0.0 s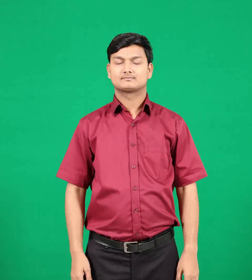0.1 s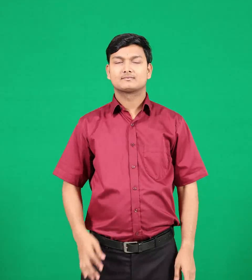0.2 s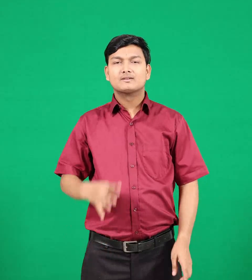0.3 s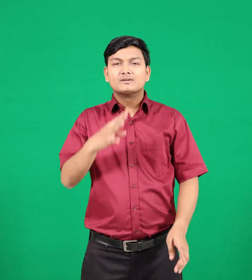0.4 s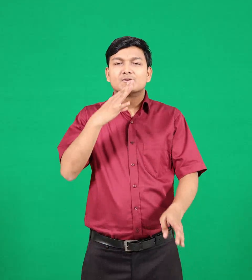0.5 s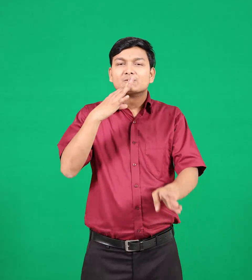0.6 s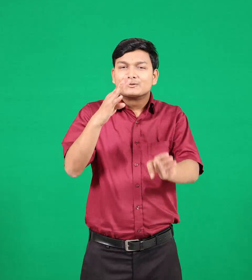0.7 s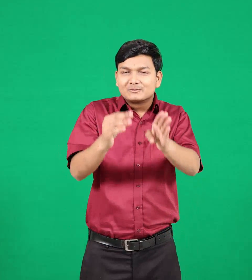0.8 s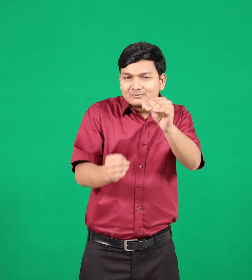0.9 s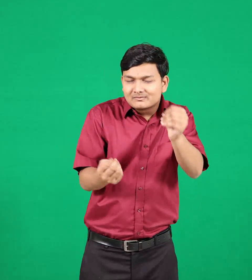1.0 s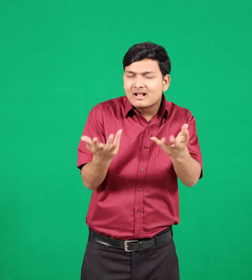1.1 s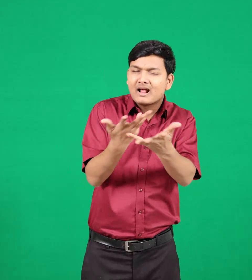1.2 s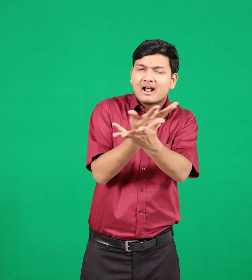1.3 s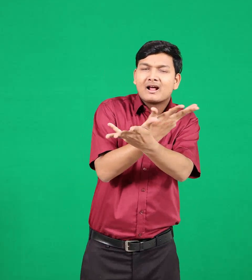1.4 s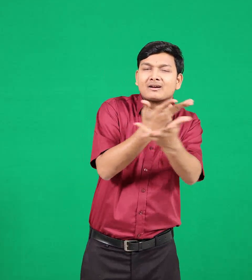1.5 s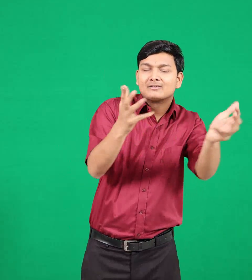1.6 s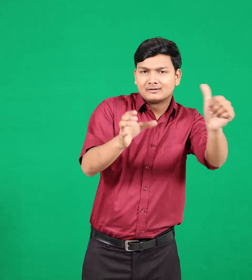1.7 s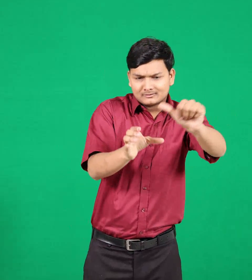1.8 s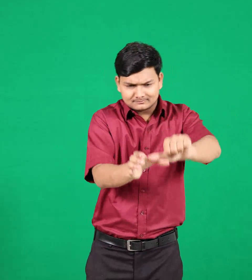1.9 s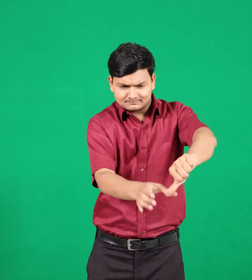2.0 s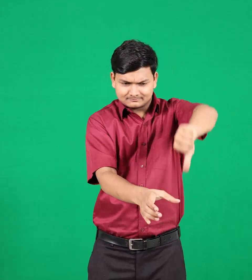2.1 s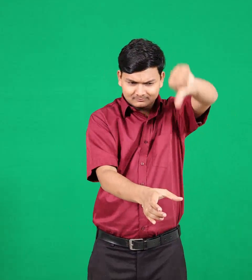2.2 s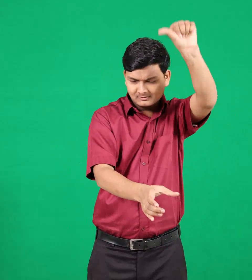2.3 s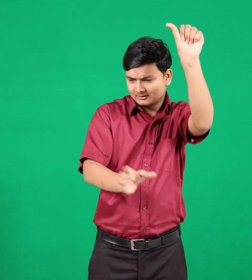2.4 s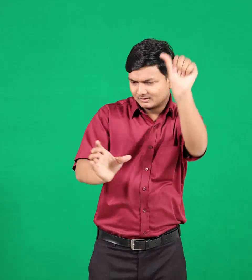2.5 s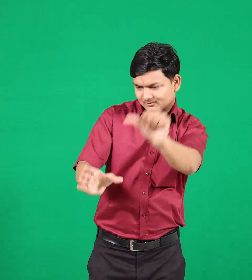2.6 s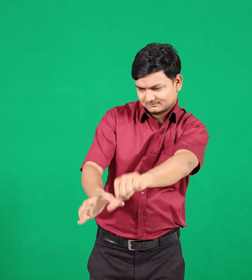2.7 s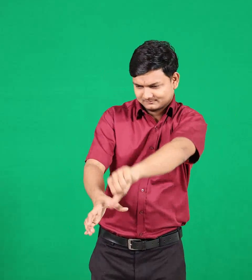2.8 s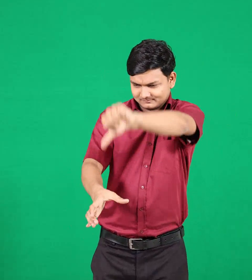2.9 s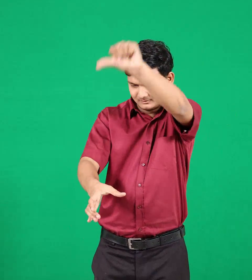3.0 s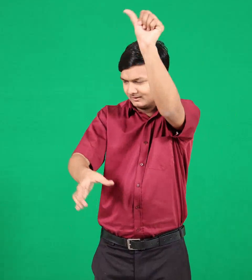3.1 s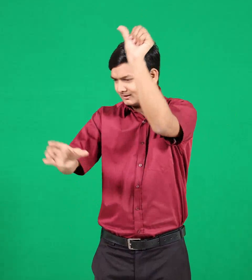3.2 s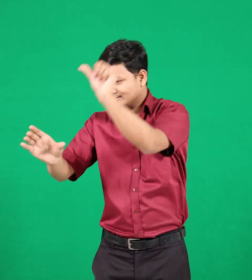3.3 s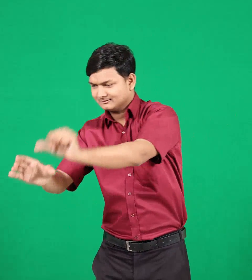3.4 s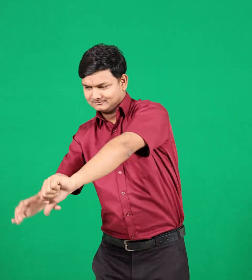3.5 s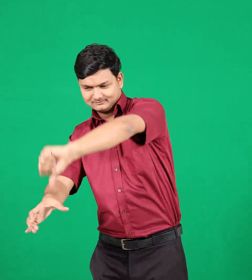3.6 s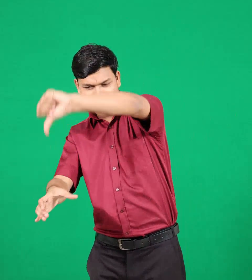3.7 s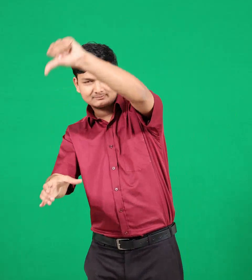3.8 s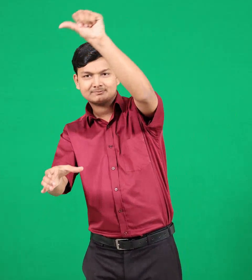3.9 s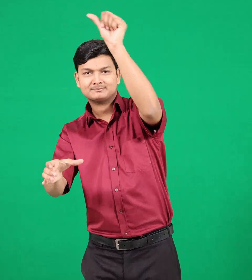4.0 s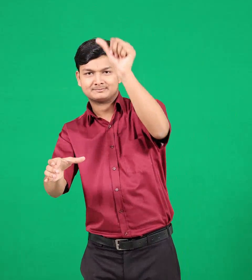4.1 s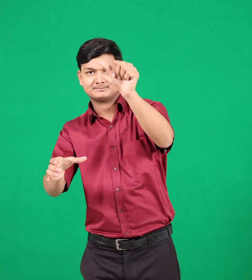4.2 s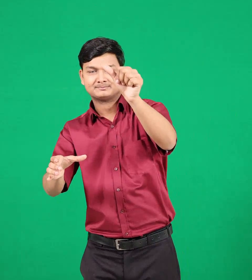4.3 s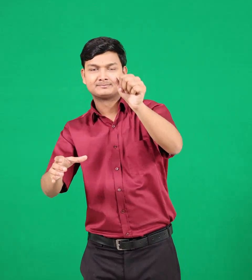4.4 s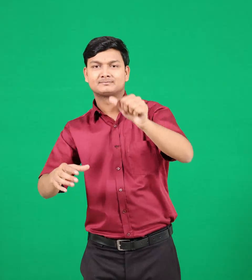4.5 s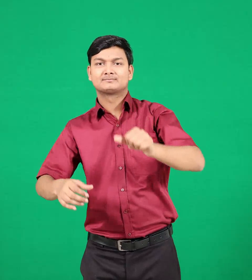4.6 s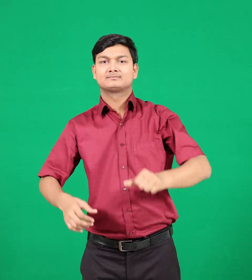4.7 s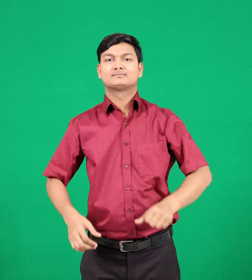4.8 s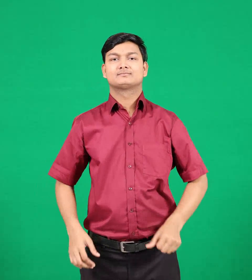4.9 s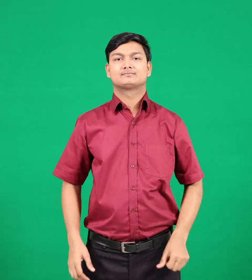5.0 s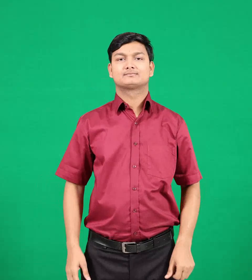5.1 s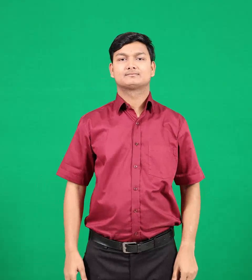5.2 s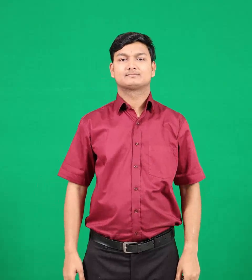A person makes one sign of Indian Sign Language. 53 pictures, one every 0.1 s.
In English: pours
